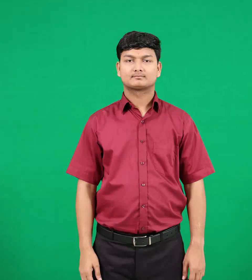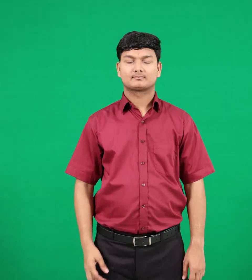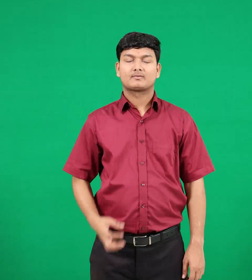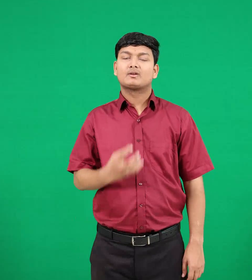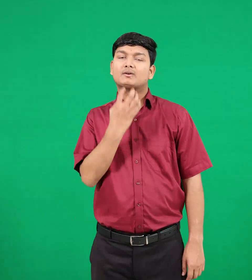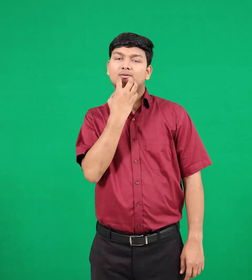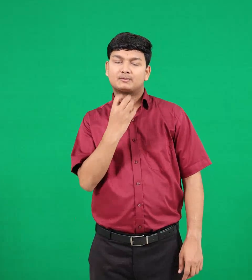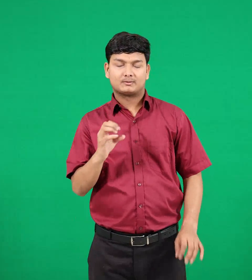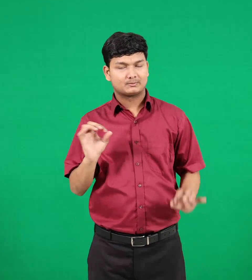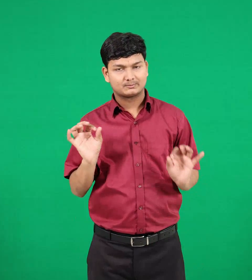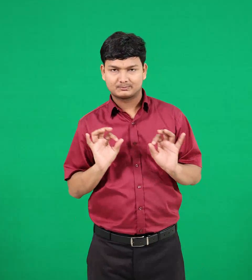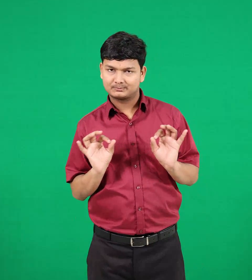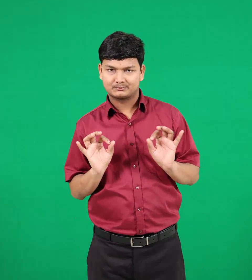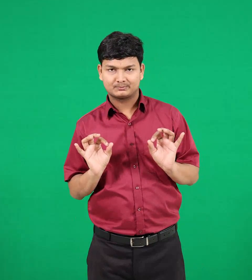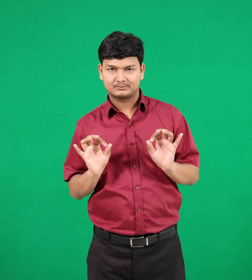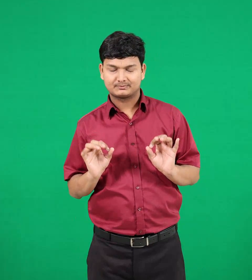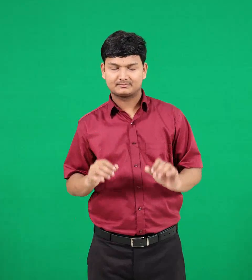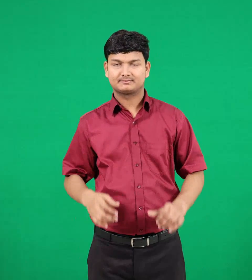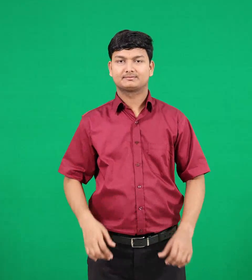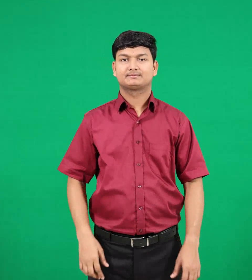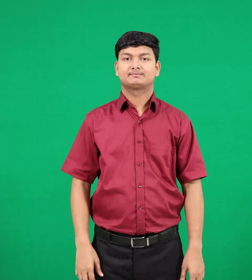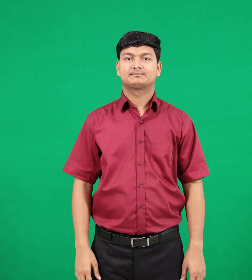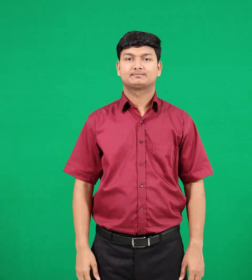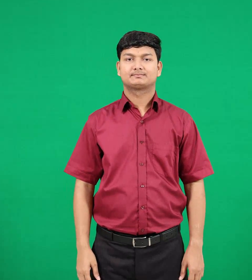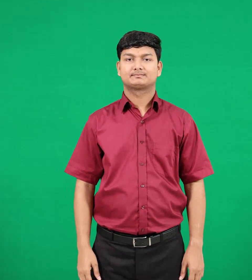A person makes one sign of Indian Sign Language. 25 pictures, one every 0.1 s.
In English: non-jew
